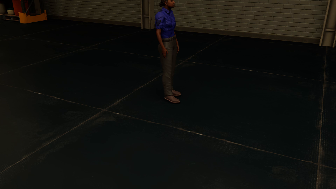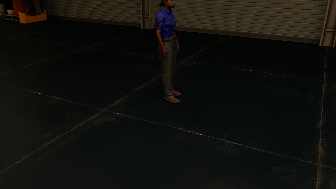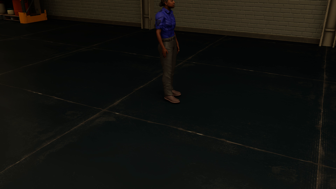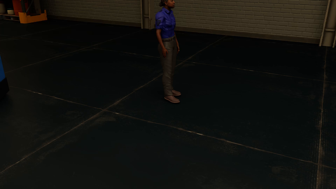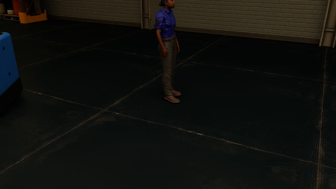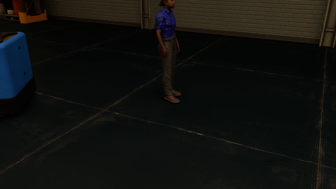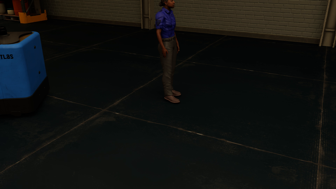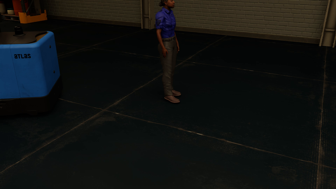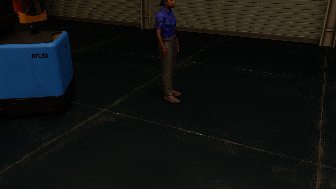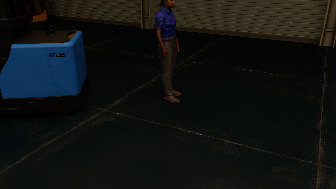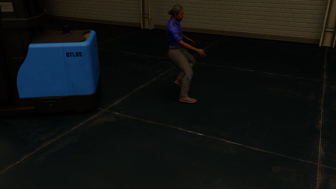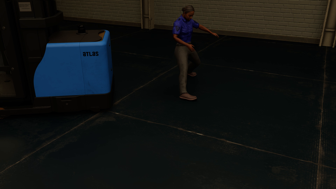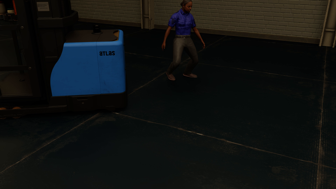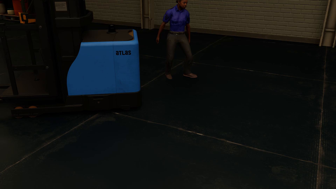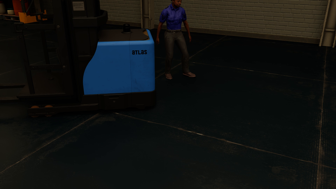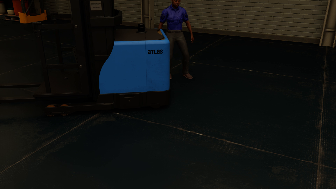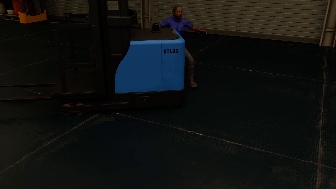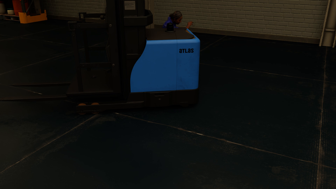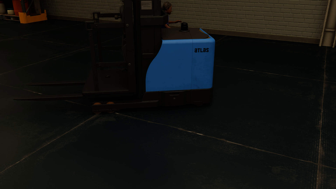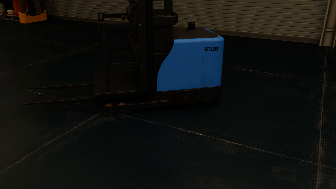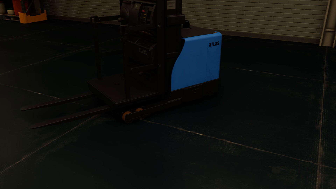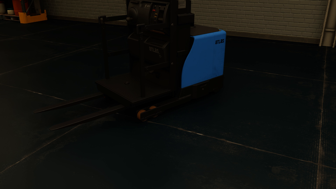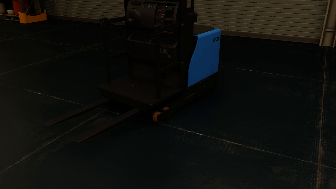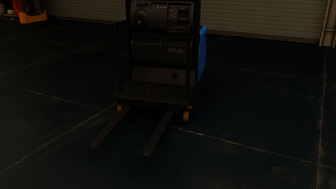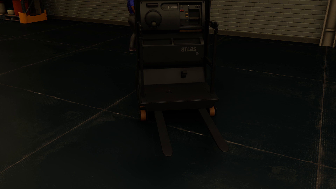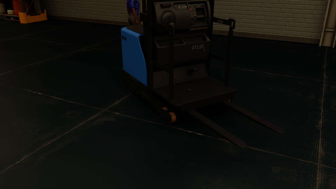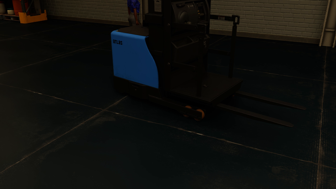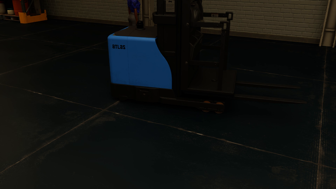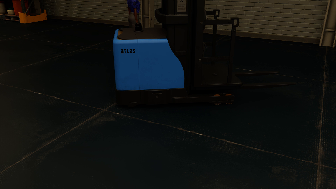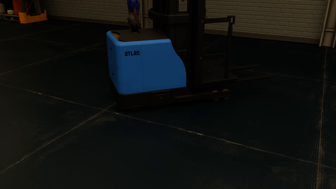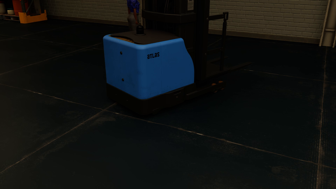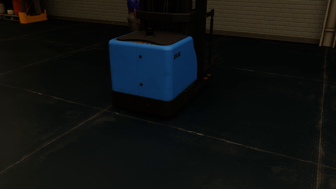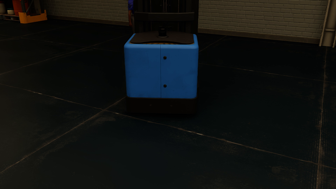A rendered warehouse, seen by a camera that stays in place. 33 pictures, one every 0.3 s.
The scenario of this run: Near miss between a forklift and a person.
